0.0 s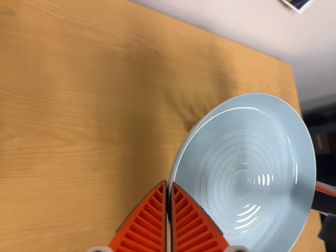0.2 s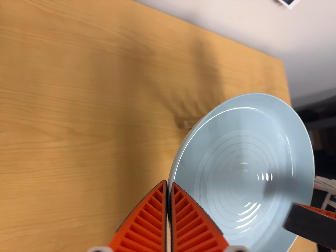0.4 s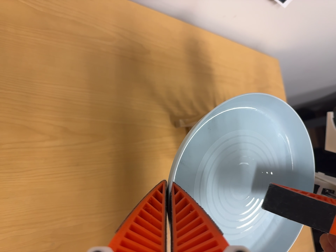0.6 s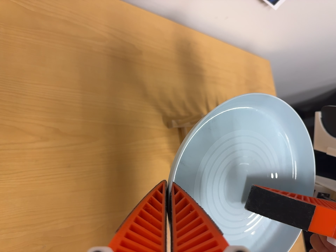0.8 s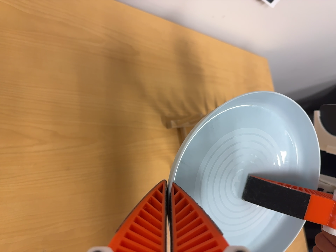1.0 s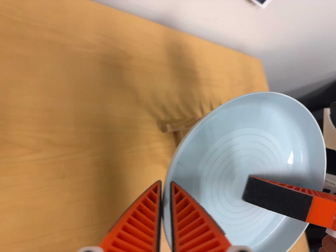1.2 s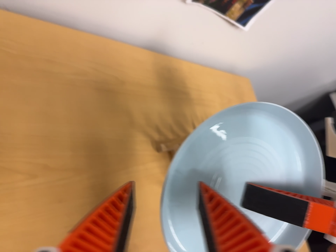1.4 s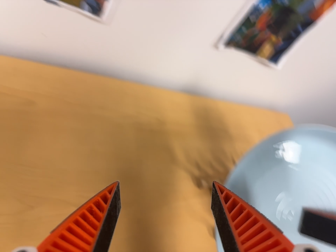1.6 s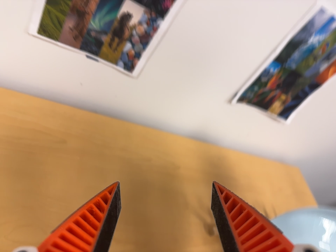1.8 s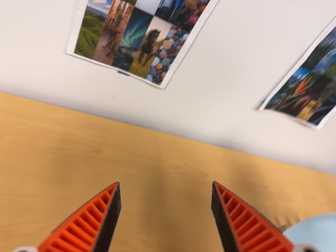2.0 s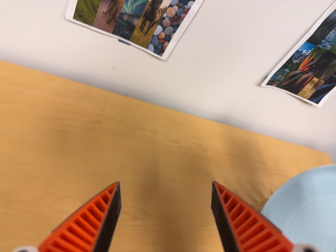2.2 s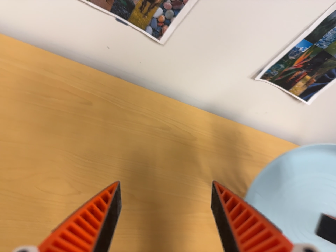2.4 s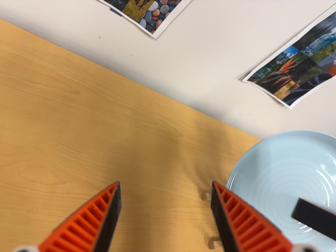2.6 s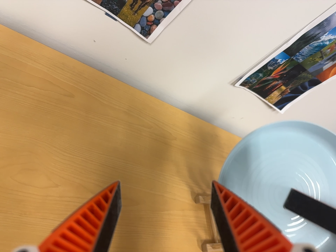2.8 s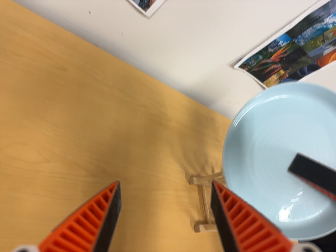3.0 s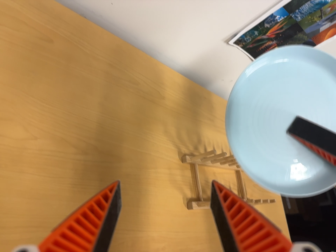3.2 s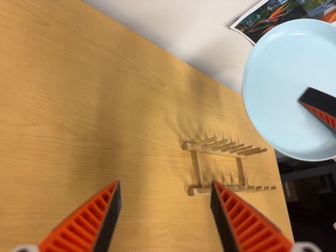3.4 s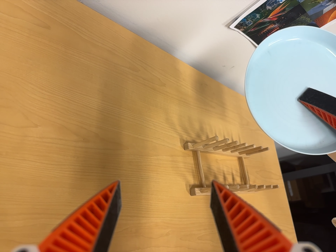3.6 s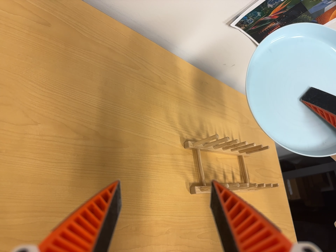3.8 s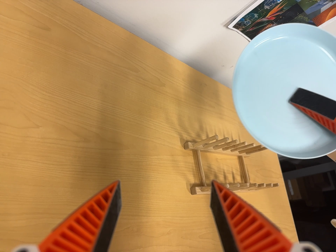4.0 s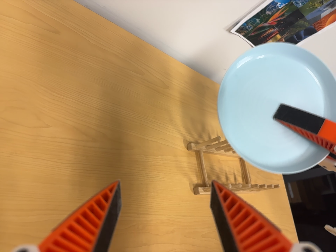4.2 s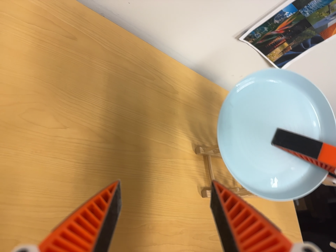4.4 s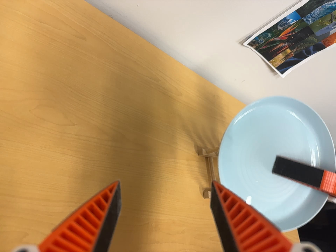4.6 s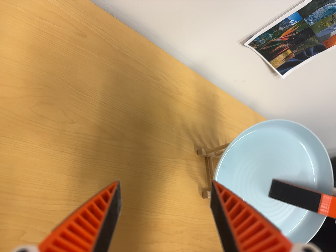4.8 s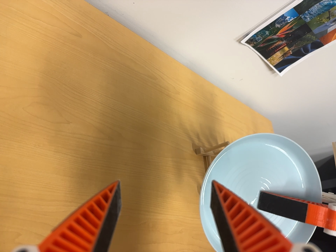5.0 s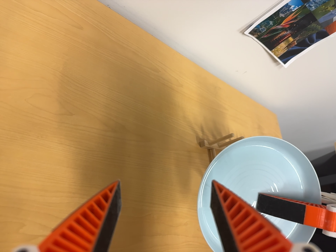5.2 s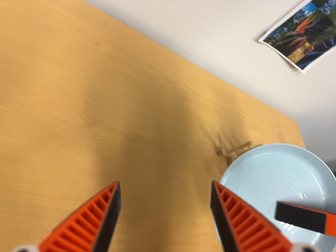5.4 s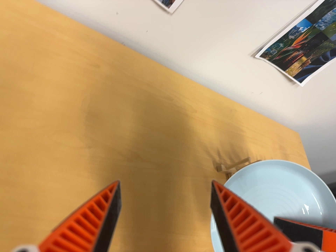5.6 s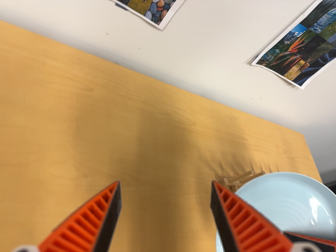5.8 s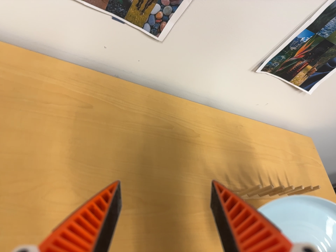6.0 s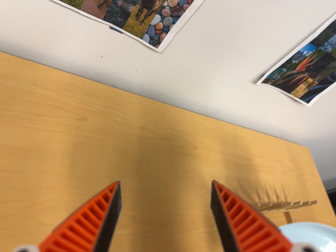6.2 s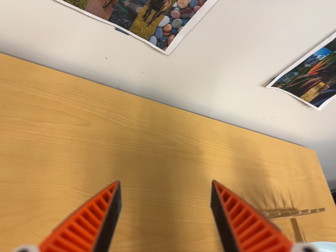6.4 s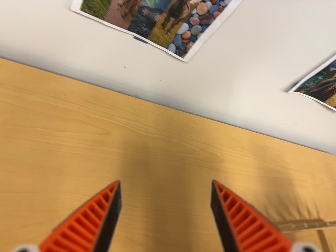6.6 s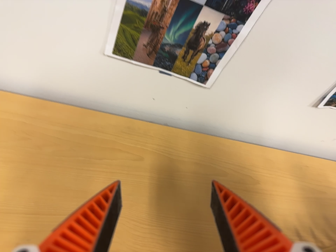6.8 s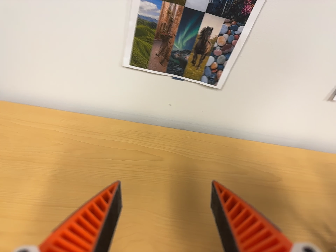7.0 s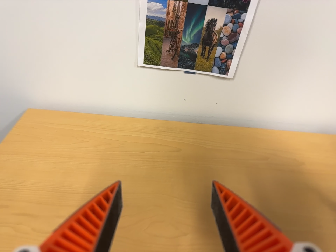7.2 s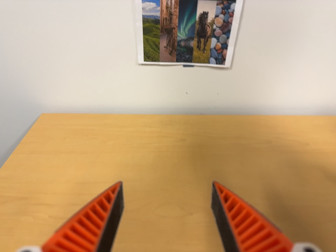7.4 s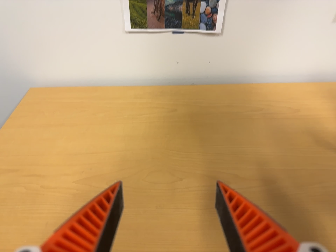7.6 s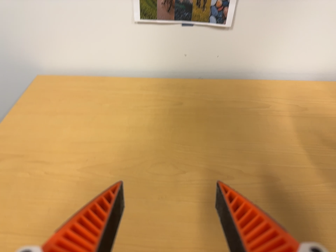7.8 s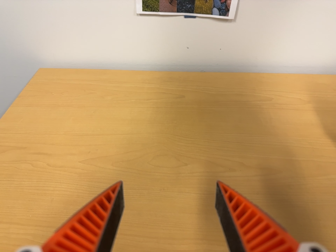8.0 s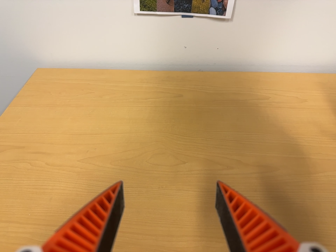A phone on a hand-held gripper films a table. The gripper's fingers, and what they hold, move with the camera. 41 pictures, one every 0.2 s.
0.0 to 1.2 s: The camera shifts only a little, or ends up much as it began.
1.2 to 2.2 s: The scene slides to the right, as the camera pans about 15 degrees to its left. It travels backward and to its left, about 9 cm, so what stands in front gets smaller. Its aim tips toward the top of its view by about 15 degrees, and the scene shifts downward.
2.2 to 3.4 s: The scene slides to the left, as the camera pans about 10 degrees to its right. Its aim tips toward the bottom of its view by about 10 degrees, and the scene shifts upward.
3.4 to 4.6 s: The camera travels backward, about 6 cm, so what stands in front gets smaller.
4.6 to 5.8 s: The camera travels toward the top of its view and to its right, about 9 cm, so close, fixed things drift downward. It rolls about its line of sight by about 10 degrees, and the scene rotates counterclockwise.
5.8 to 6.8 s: The scene slides to the right, as the camera pans about 15 degrees to its left. Its aim tips toward the top of its view by about 15 degrees, and the scene shifts downward.
6.8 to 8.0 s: The camera pans to its left by about 10 degrees. It travels toward the bottom of its view and to its right, about 16 cm, so close, fixed things drift upward. It rolls about its line of sight by about 10 degrees, and the scene rotates counterclockwise.
The film runs forward here.
